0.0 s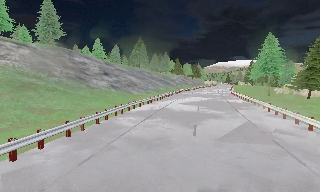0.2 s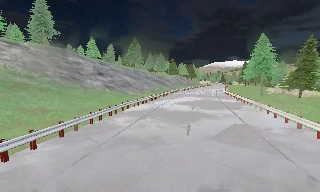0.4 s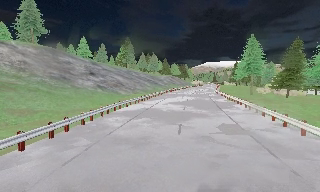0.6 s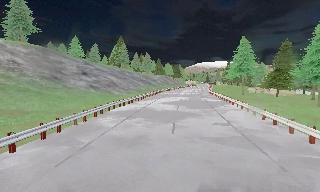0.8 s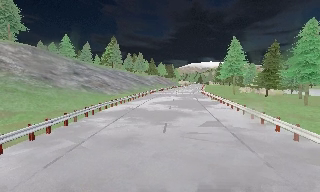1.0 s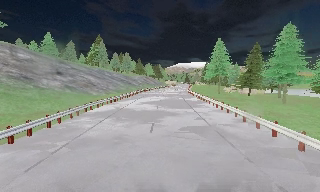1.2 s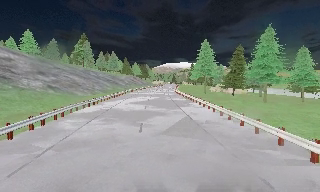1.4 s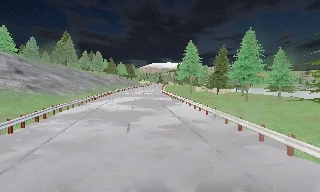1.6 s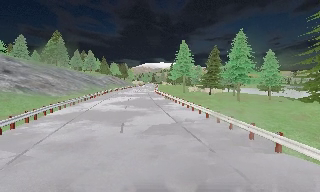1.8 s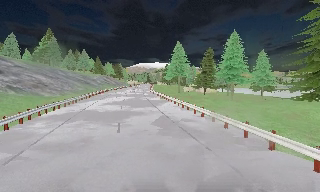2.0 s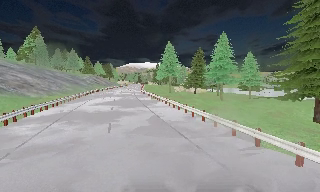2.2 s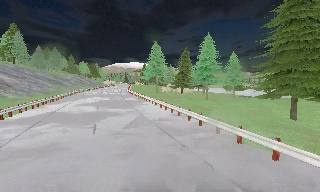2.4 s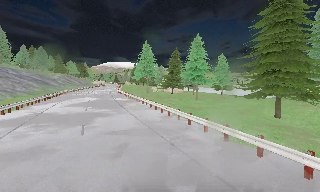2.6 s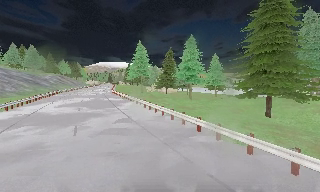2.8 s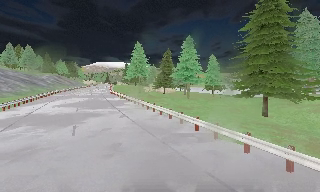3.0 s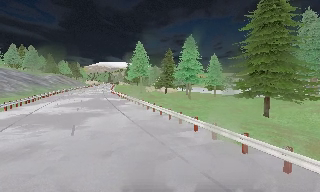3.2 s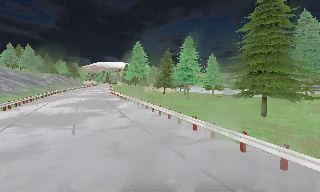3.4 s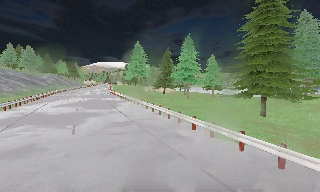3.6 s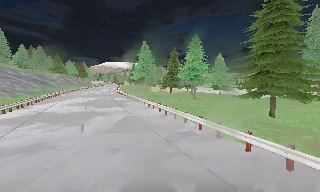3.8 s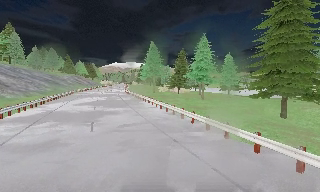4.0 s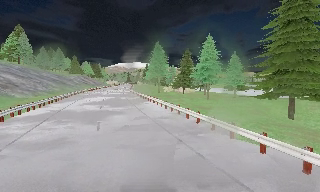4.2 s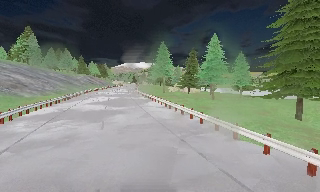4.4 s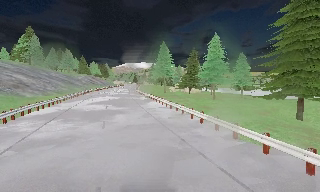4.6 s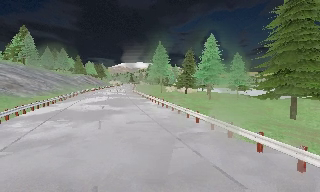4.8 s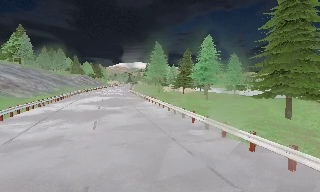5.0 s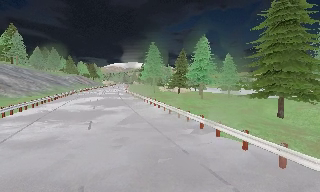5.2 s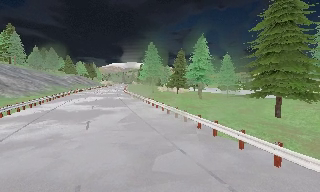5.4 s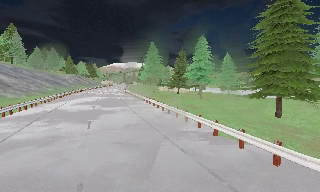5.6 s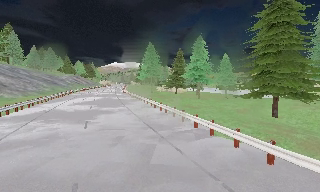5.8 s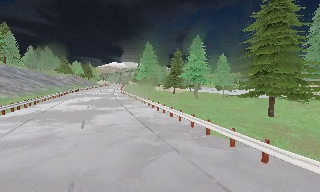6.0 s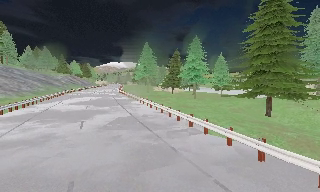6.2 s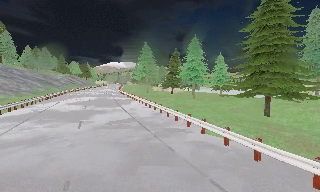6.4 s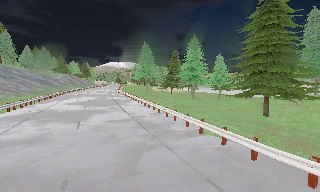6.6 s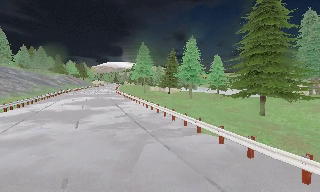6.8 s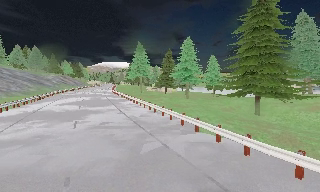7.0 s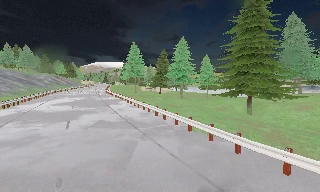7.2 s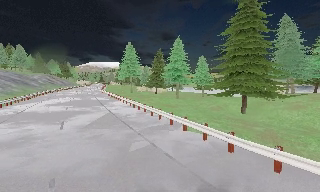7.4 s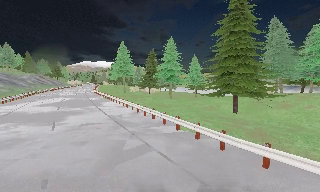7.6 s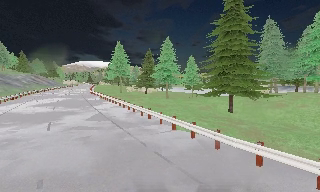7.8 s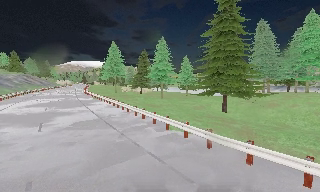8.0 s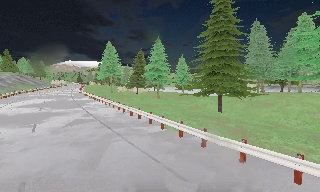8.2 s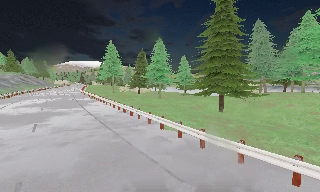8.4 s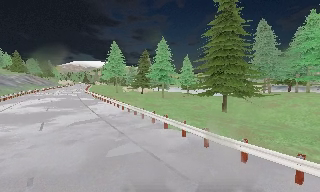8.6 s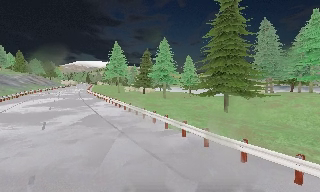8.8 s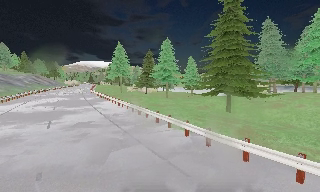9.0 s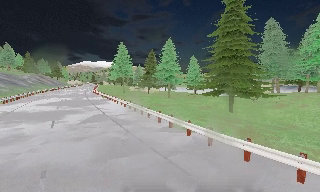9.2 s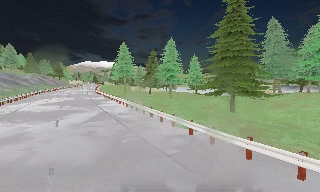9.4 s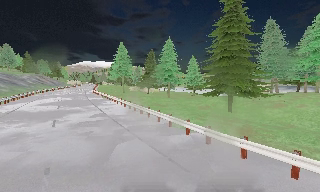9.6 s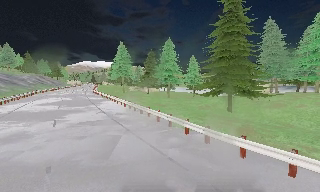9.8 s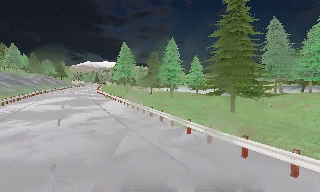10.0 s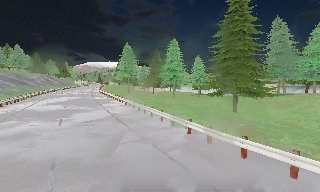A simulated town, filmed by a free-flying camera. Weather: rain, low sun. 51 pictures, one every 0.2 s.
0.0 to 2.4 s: The scene slides to the left, as the camera pans about 40 degrees to its right. It travels backward, about 1 m.
2.4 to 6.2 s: The camera travels backward and to its right, about 1.5 m, so what stands in front gets smaller.
6.2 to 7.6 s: The camera travels backward, about 0.5 m, so what stands in front gets smaller.
7.6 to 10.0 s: The camera travels backward, about 1 m, so what stands in front gets smaller.
The film runs backward here.
